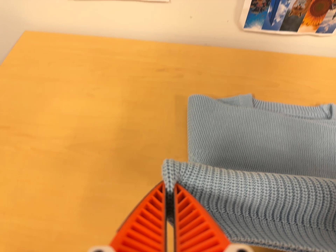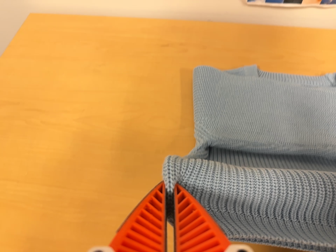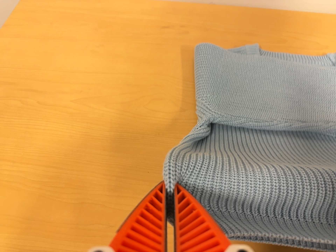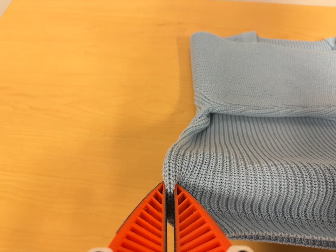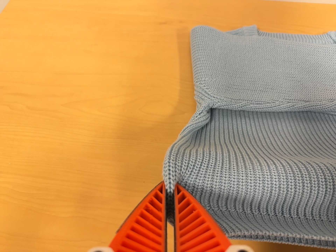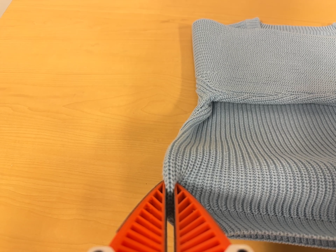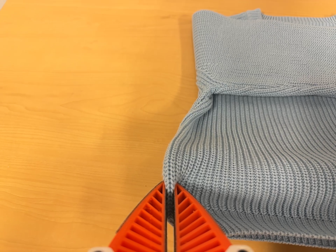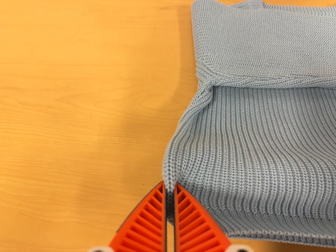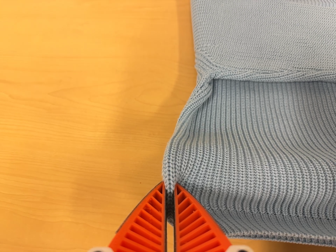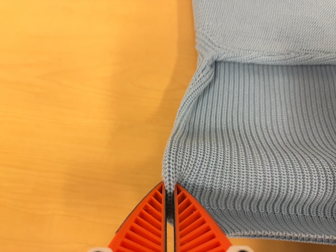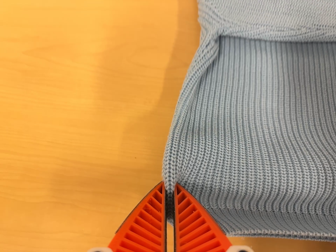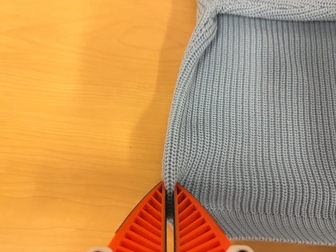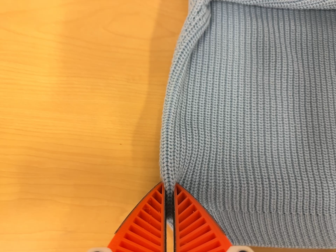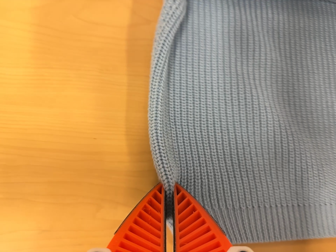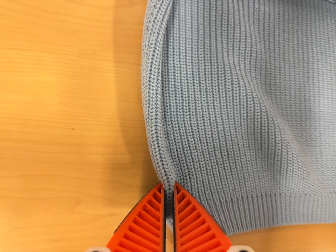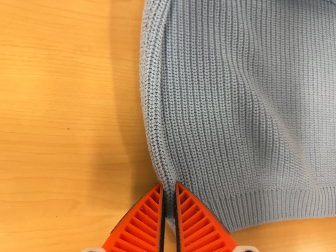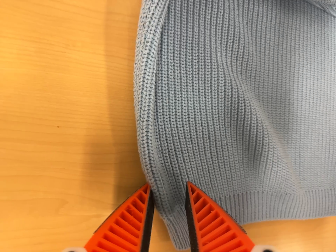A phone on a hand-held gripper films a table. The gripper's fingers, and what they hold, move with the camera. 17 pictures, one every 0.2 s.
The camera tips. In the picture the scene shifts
upward.
0.0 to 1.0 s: The camera travels toward the bottom of its view, about 6 cm, so close, fixed things drift upward.
1.0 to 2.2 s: The camera travels forward, about 9 cm, so what stands in front looms larger. Its aim tips toward the bottom of its view by about 15 degrees, and the scene shifts upward.
2.2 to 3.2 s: The camera swings to its right by about 20 degrees, and the scene slides to the left. Its aim tips toward the bottom of its view by about 15 degrees, and the scene shifts upward.
The film runs backward here.
